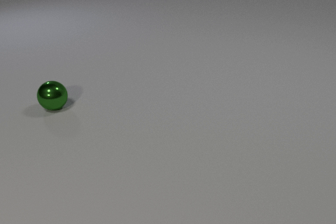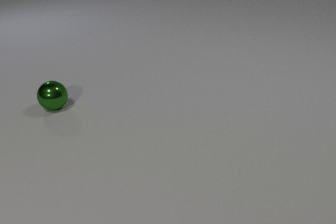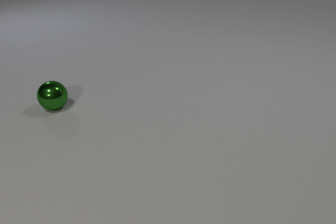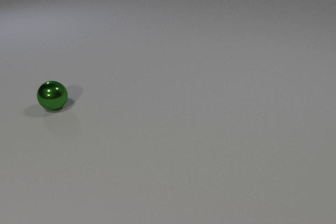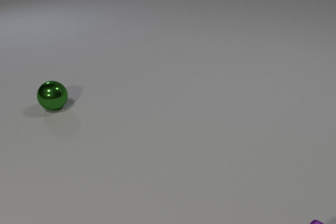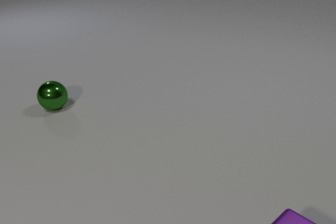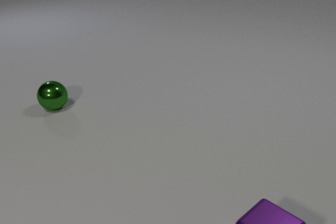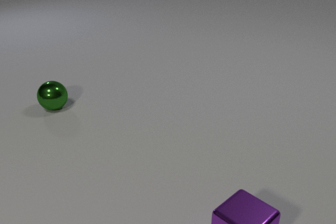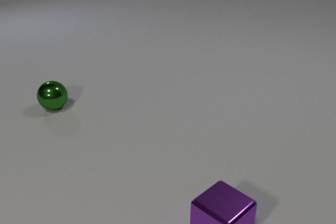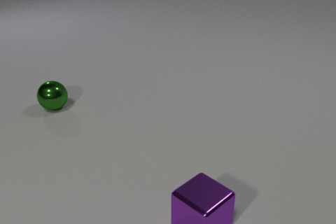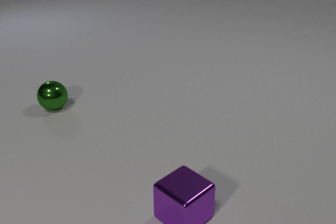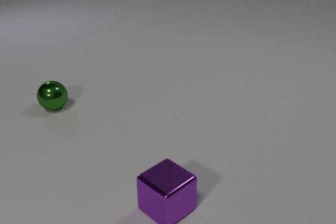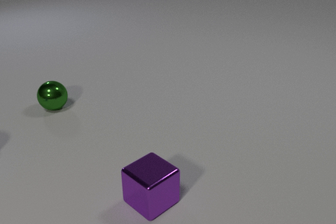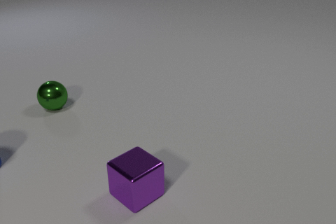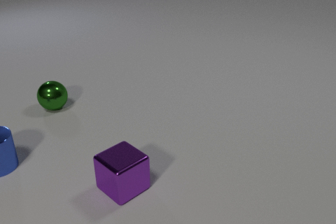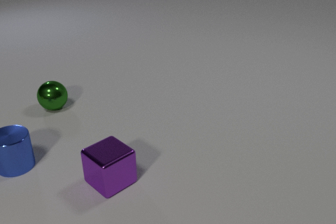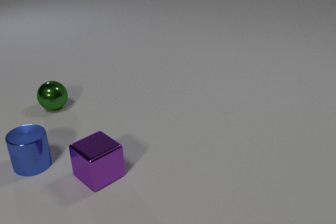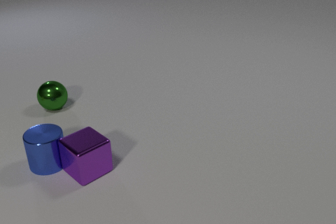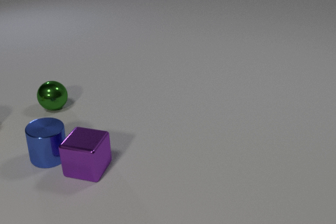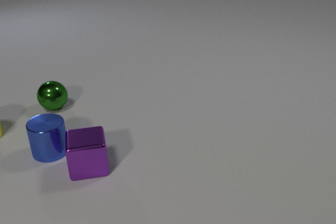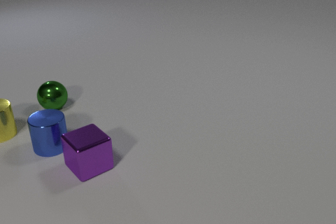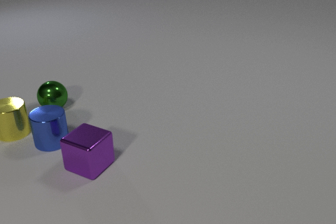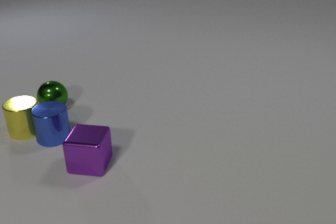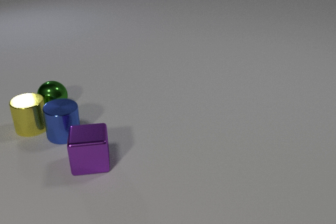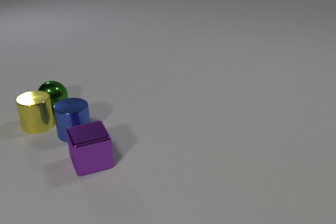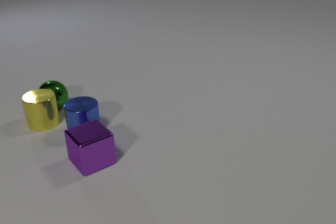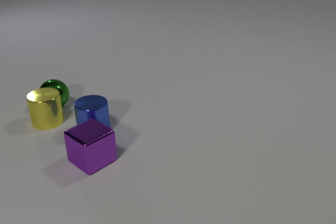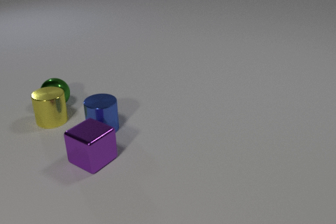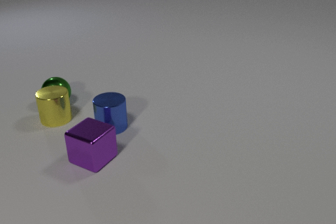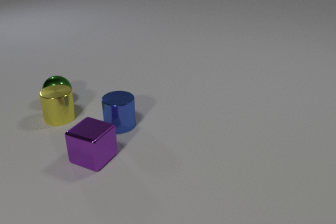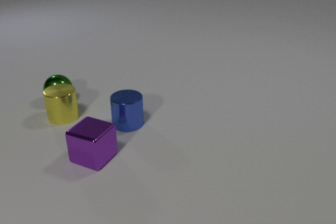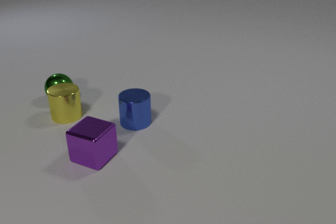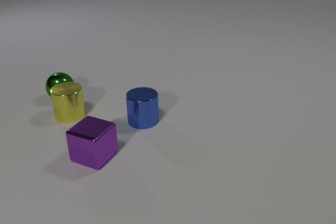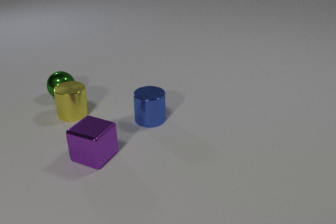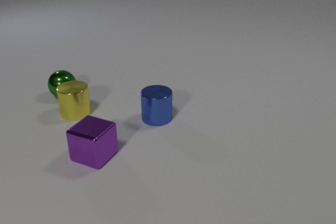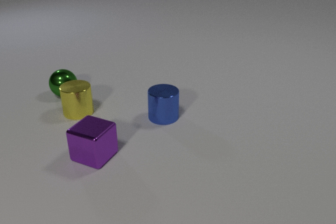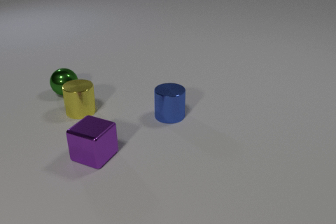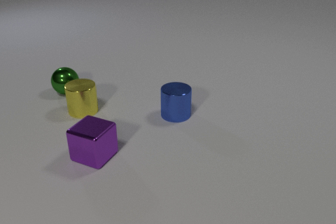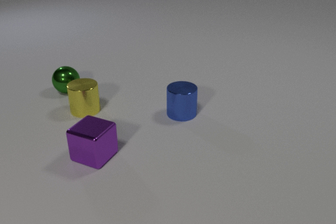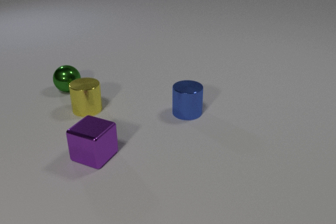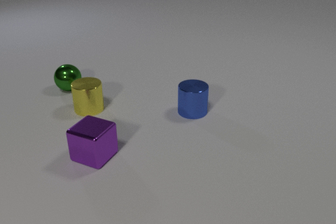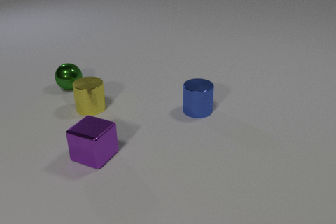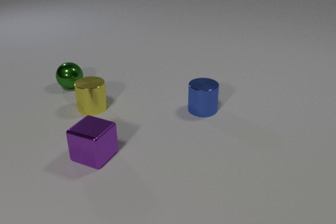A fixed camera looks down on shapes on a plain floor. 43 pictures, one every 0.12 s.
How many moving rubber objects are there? 0.
How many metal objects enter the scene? 3.
What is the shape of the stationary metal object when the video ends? cube.
0.00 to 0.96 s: The purple metal cube comes in at the bottom edge, slides to the left.
0.96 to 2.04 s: The purple metal cube slides to the left and away from the camera. The blue metal cylinder comes in at the left edge, slides to the right. The purple metal cube and the blue metal cylinder collide.
2.04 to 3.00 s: The purple metal cube slides away from the camera, spins so that its near face slides to the right, counterclockwise seen from above. The blue metal cylinder slides away from the camera and to the right. The yellow metal cylinder comes in at the left edge, slides to the right. The blue metal cylinder and the yellow metal cylinder collide. The yellow metal cylinder and the green metal sphere collide.
3.00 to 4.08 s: The purple metal cube slides away from the camera, spins so that its near face slides to the right, counterclockwise seen from above. The blue metal cylinder slides to the right. The yellow metal cylinder slides to the right. The green metal sphere rolls away from the camera and to the right.
4.08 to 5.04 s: The blue metal cylinder slides to the right and away from the camera. The yellow metal cylinder slides to the right and away from the camera. The green metal sphere rolls away from the camera.
